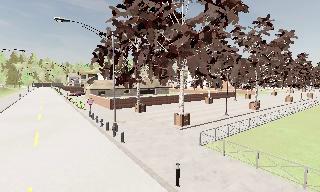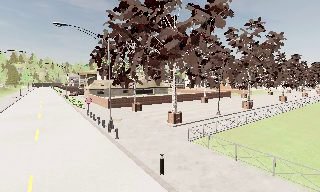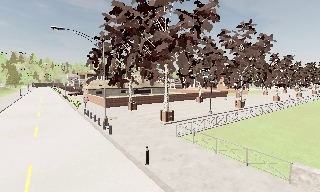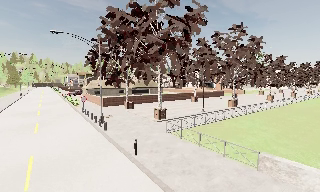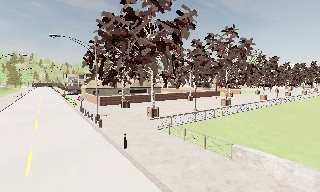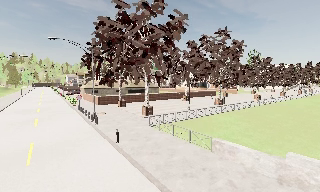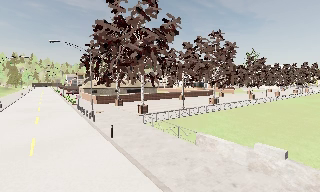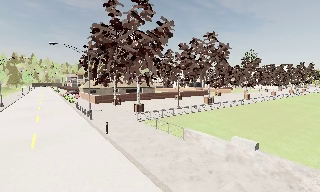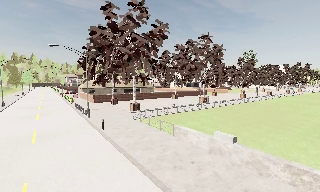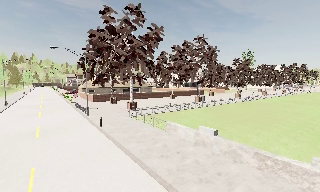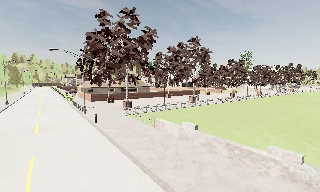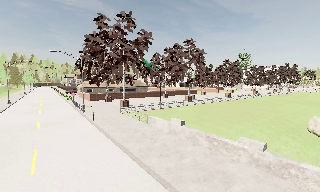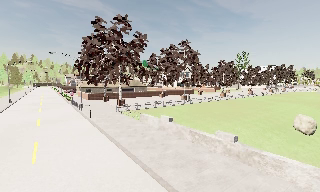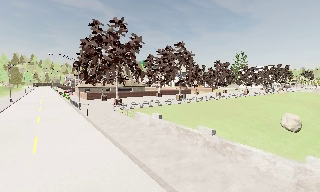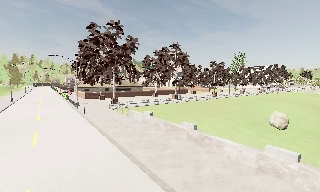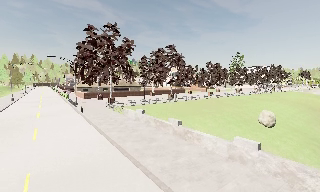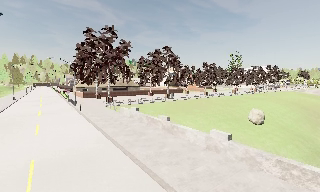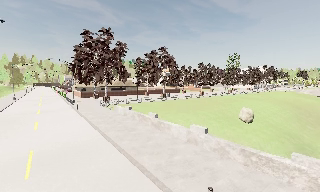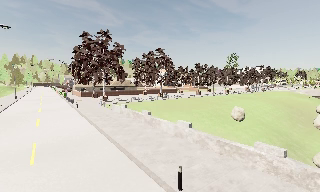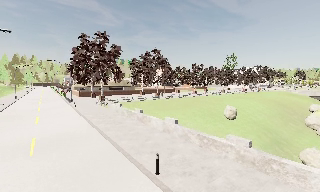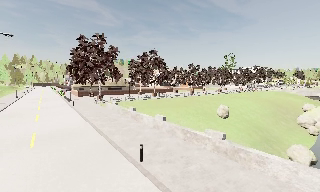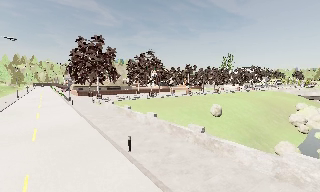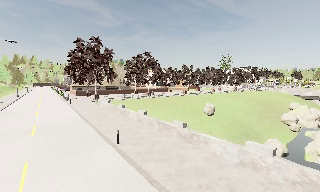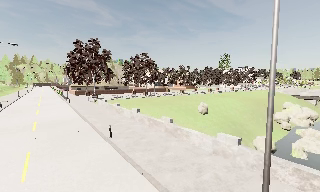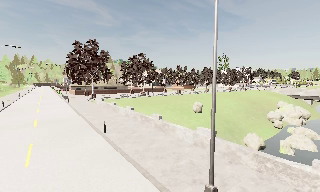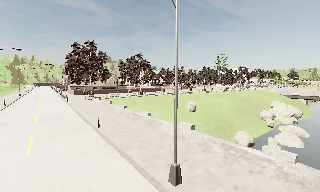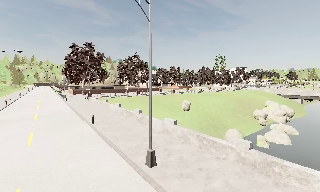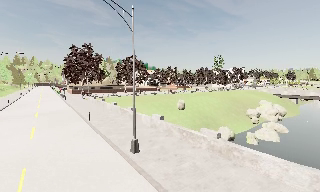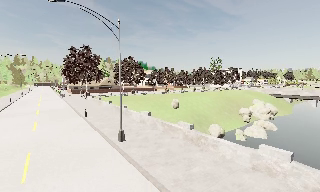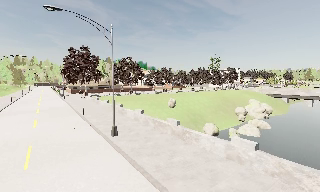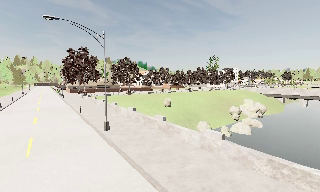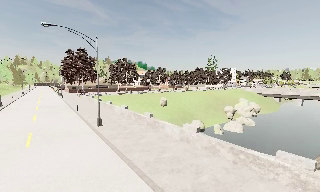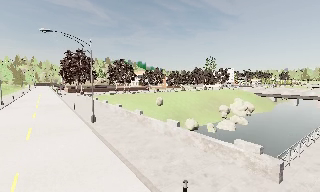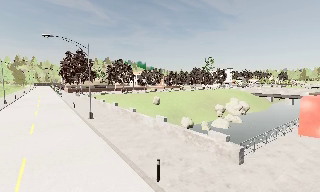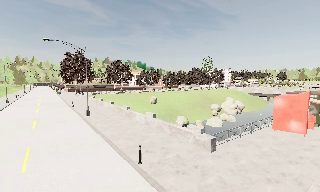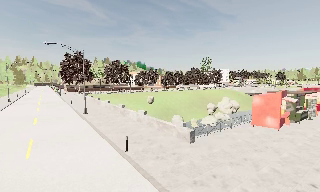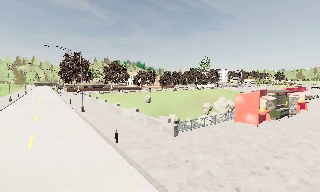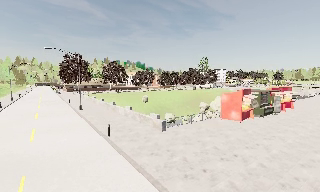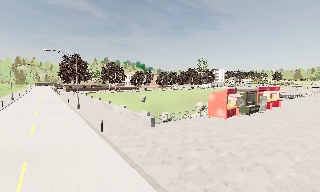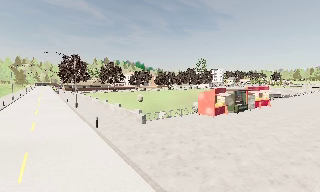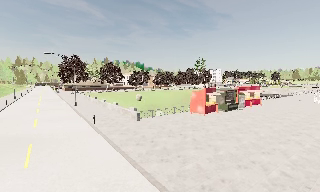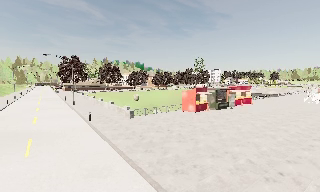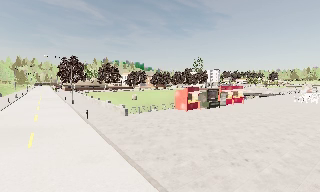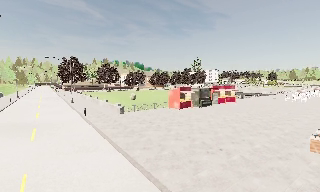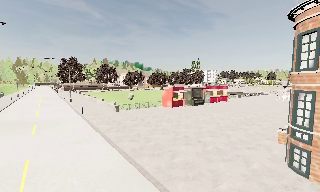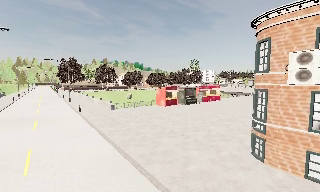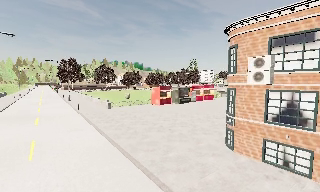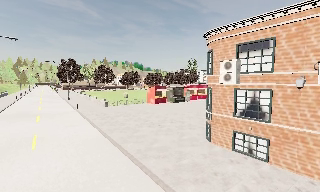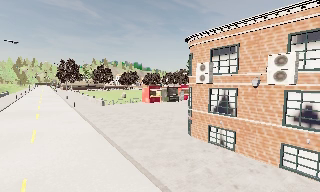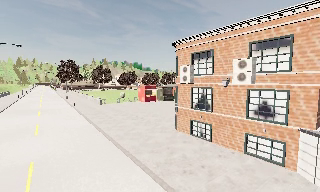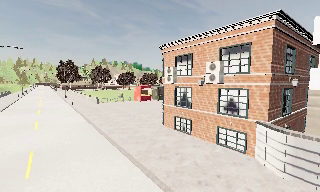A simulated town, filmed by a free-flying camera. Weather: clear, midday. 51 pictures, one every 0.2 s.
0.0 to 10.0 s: The camera travels backward and to its right, about 70 m, so what stands in front gets smaller.
The film runs backward here.
